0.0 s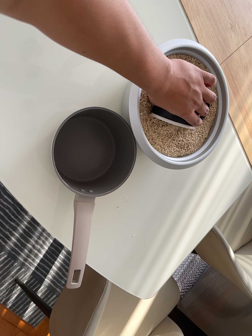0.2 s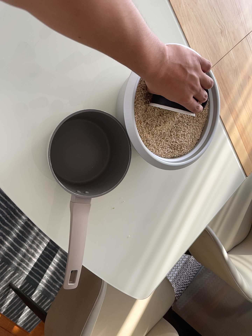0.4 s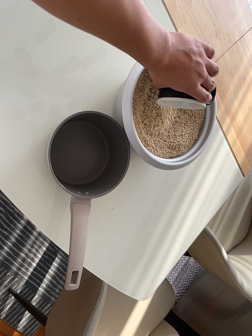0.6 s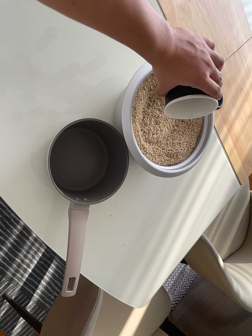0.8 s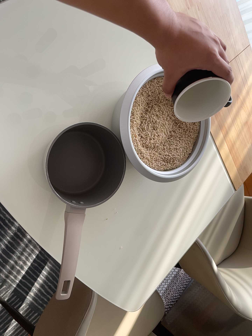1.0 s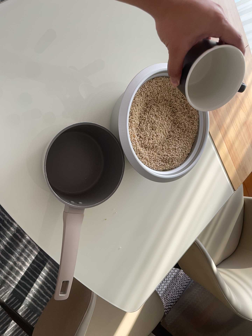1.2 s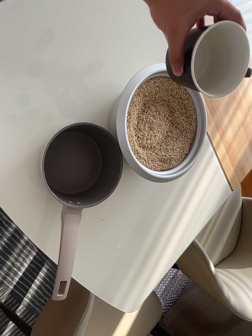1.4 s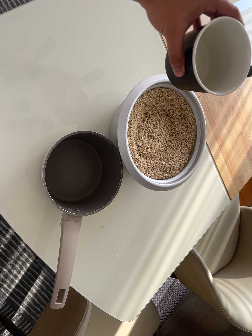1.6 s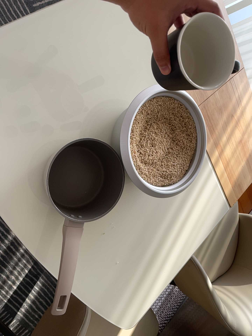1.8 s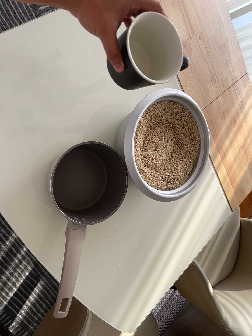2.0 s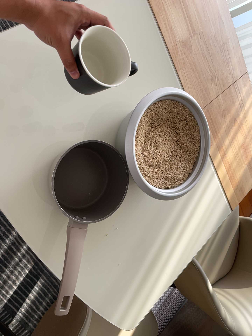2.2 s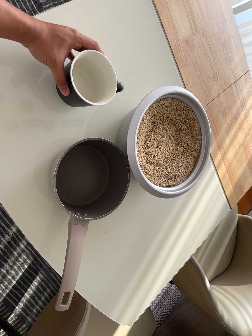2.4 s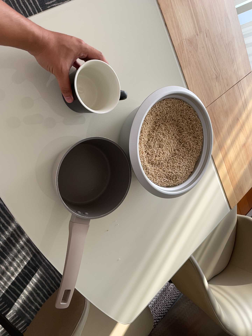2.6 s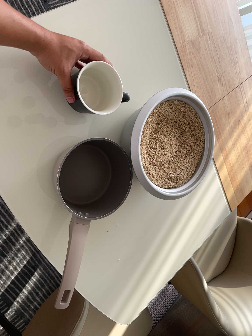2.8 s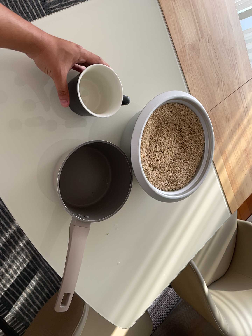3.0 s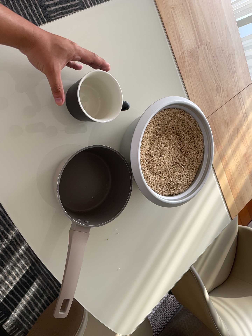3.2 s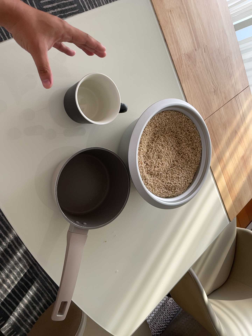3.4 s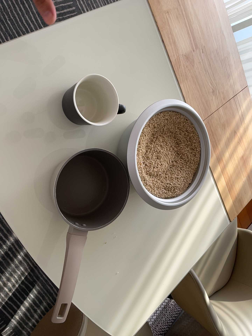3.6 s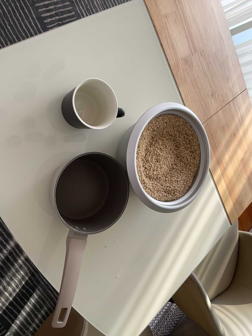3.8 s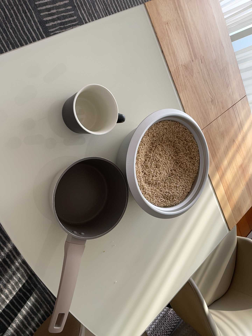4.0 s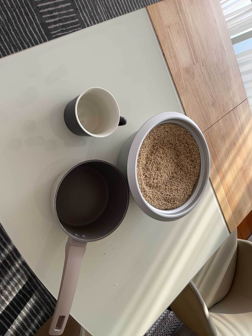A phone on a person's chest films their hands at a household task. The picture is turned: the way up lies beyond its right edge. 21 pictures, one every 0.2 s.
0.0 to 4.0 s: The camera travels backward, about 7 cm, so what stands in front gets smaller. Its aim tips toward the top of its view by about 10 degrees, and the scene shifts downward.
The film runs backward here.
